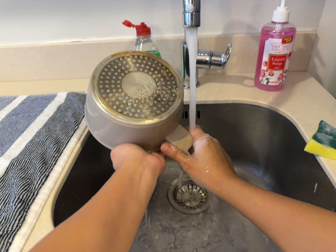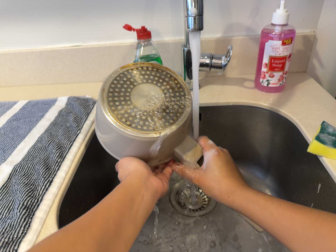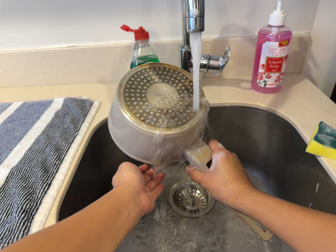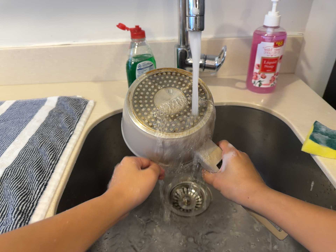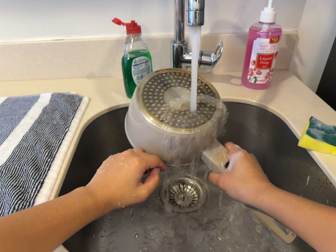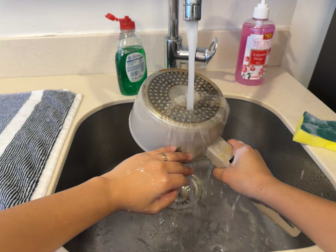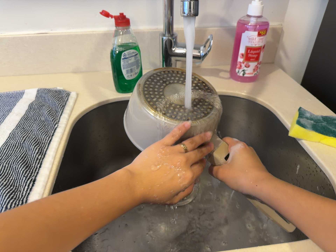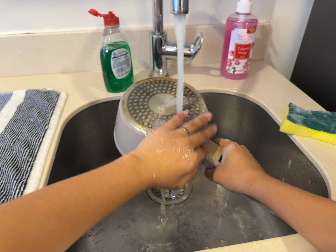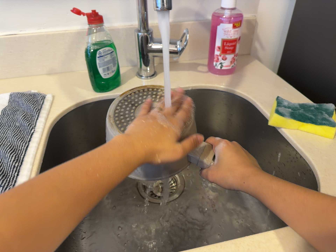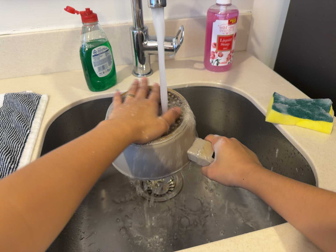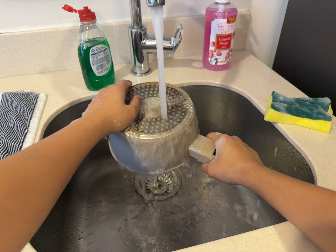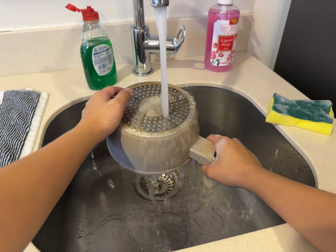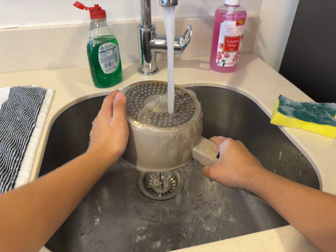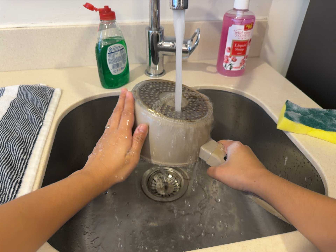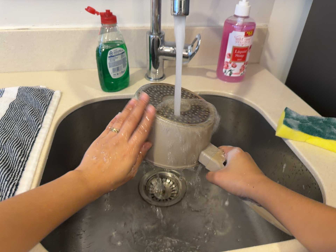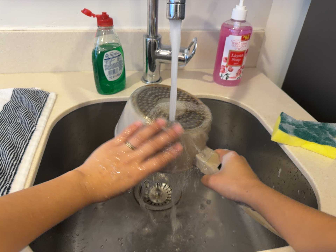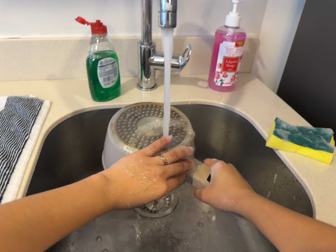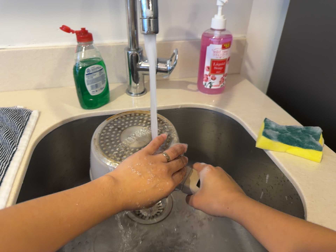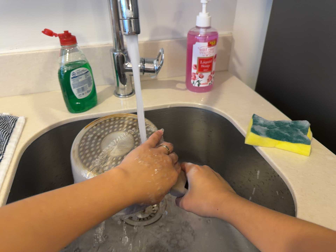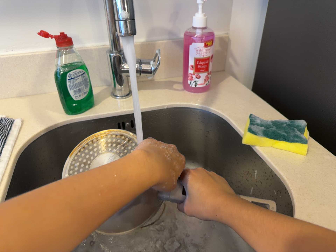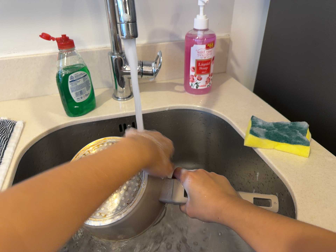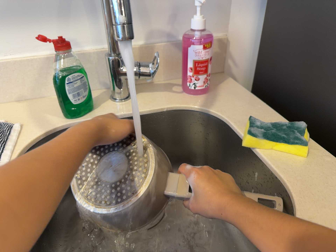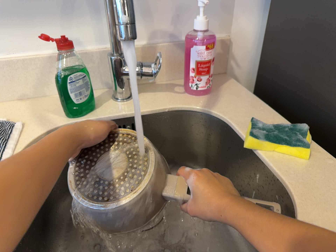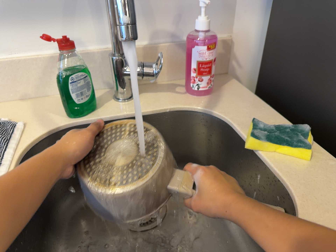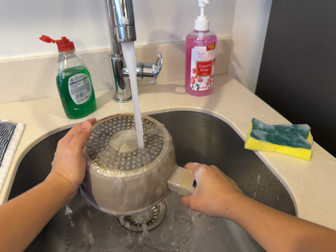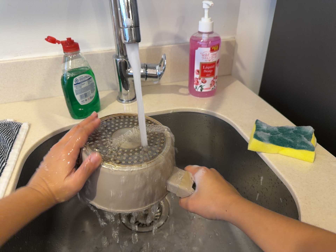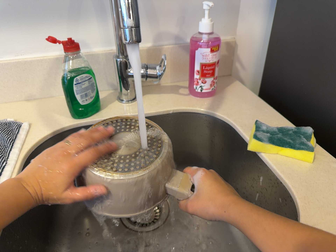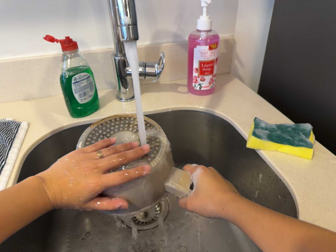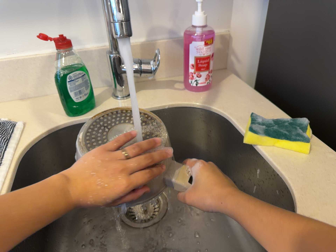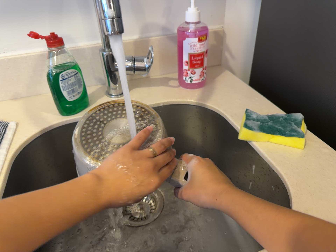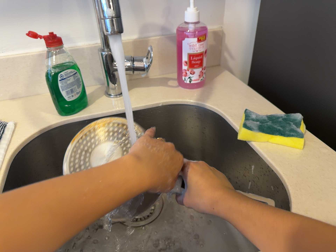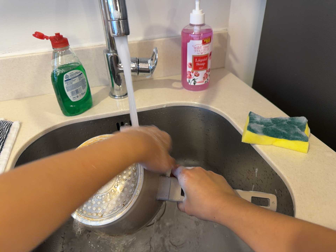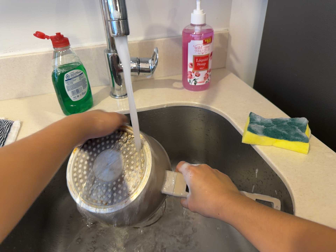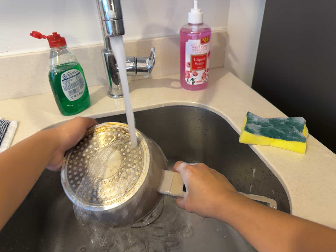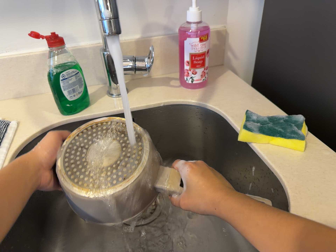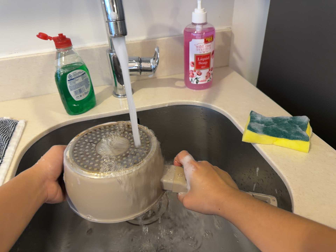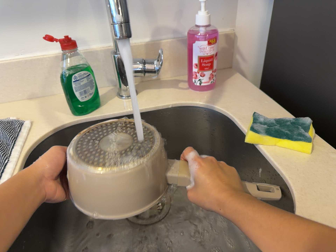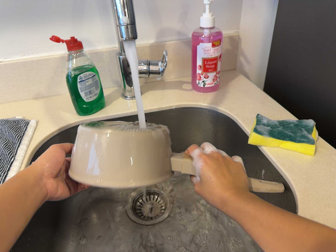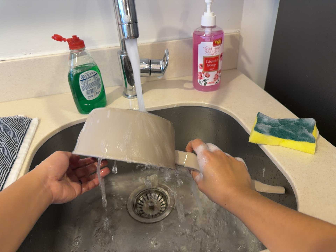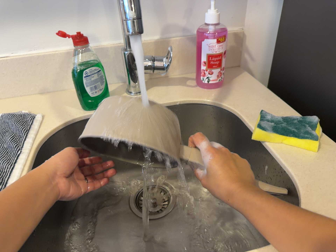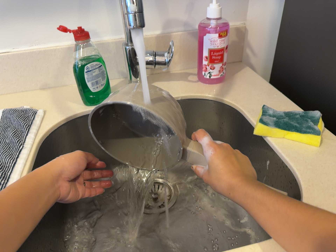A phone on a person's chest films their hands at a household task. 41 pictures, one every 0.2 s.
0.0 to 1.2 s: The camera travels to its left, about 6 cm.
1.2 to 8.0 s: The camera shifts only a little, or ends up much as it began.
The film runs backward here.
